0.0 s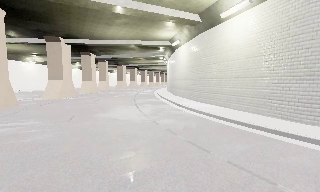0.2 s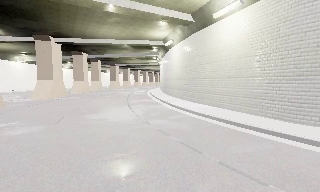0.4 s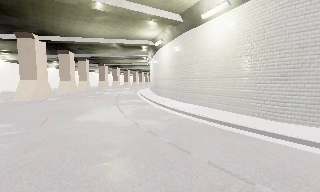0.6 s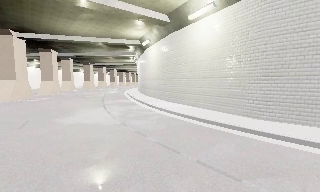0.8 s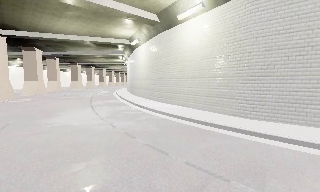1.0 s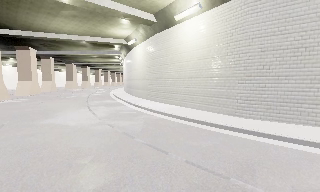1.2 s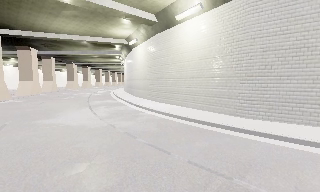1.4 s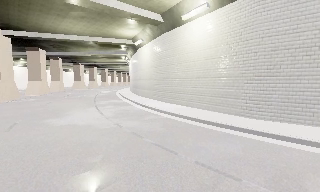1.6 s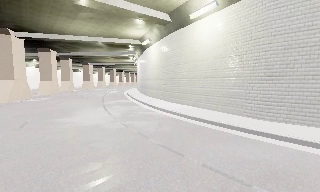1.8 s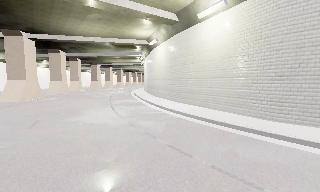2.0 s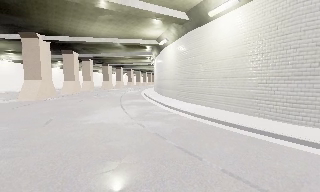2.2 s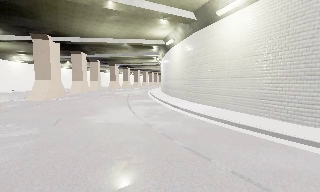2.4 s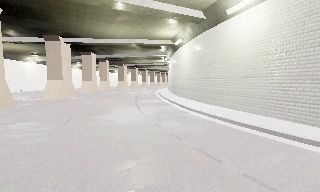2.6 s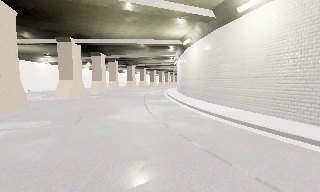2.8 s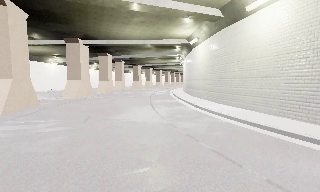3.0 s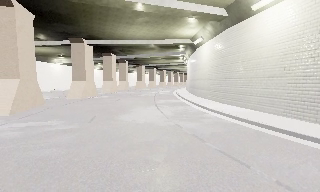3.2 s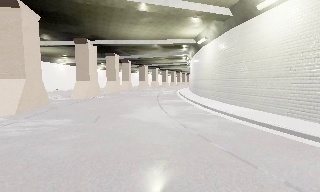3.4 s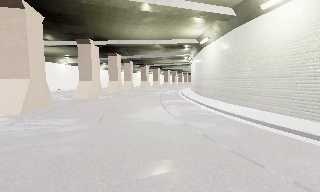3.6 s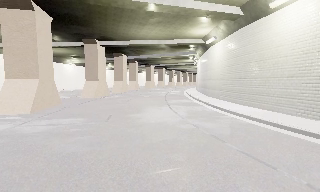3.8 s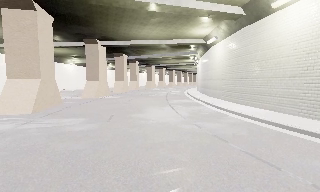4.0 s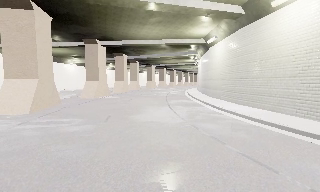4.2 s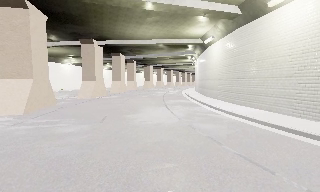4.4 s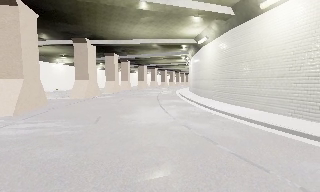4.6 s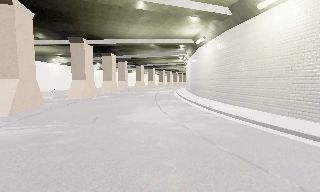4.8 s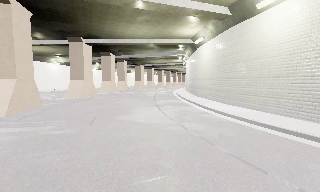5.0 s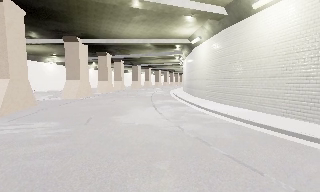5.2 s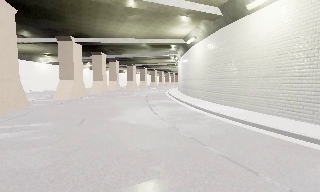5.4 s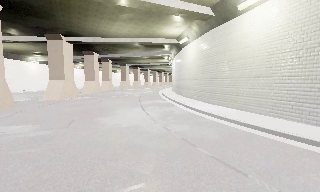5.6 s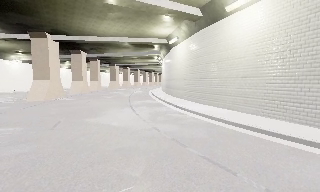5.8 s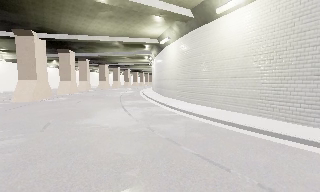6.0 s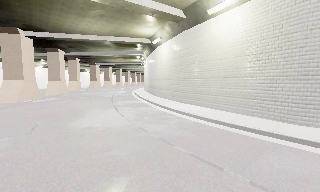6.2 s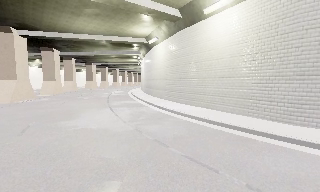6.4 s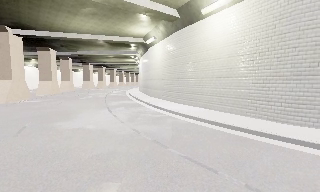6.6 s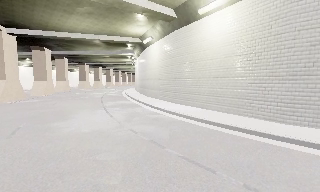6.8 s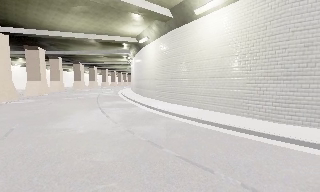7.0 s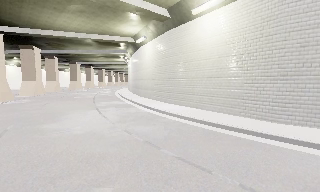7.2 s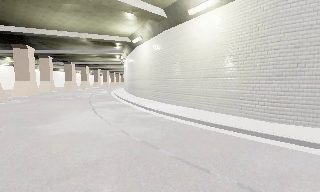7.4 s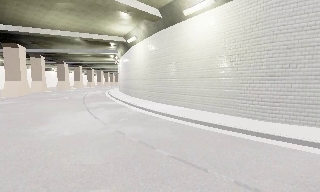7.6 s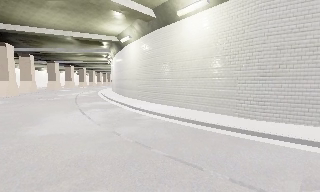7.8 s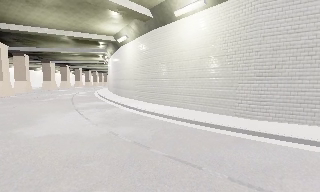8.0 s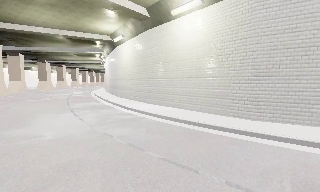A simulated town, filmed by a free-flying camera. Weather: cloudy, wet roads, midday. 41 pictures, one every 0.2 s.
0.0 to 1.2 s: The scene slides to the left, as the camera pans about 15 degrees to its right.
1.2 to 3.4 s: The camera pans to its left, which is counterclockwise from overhead, by about 25 degrees. It travels to its left, about 0.5 m, so close, fixed things drift to the right.
3.4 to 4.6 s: The camera shifts only a little, or ends up much as it began.
4.6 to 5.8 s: The camera pans to its right, which is clockwise from overhead, by about 10 degrees.
5.8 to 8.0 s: The scene slides to the left, as the camera pans about 15 degrees to its right.
The film runs forward here.
